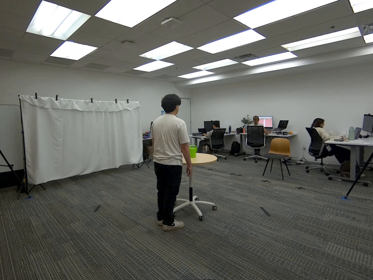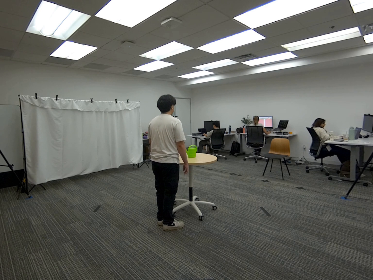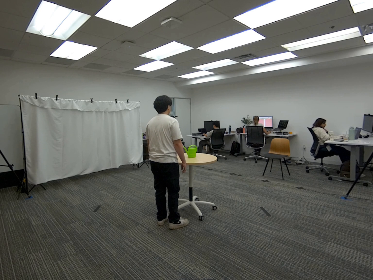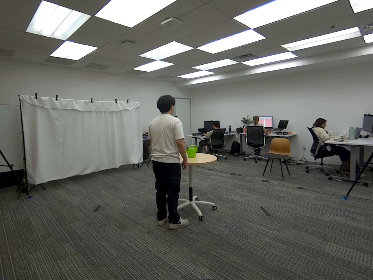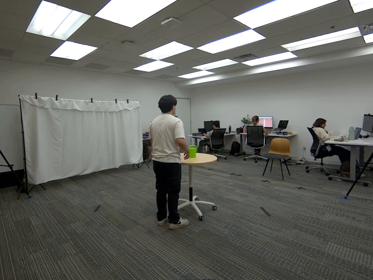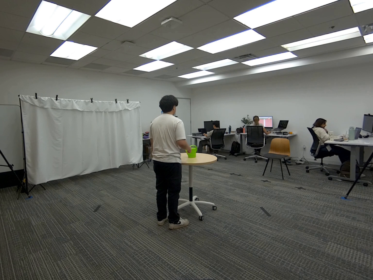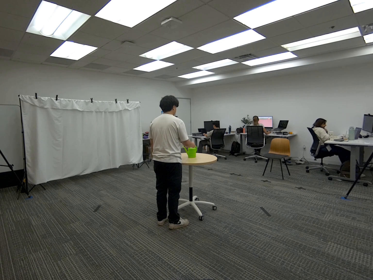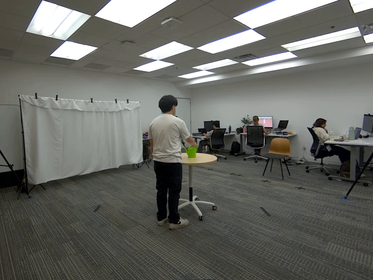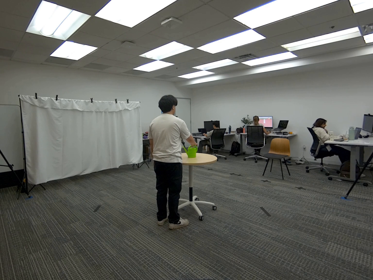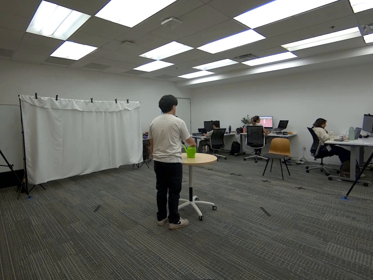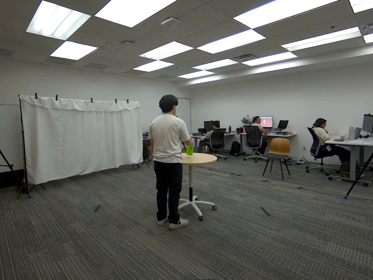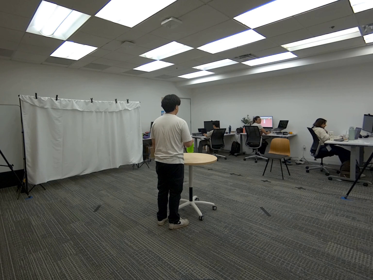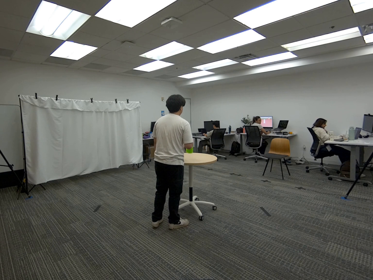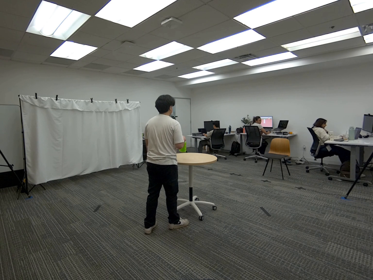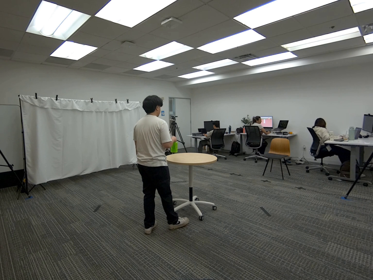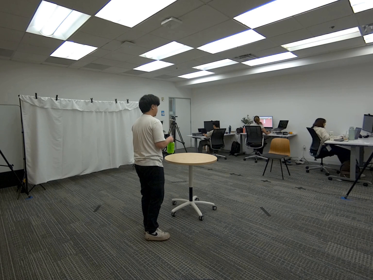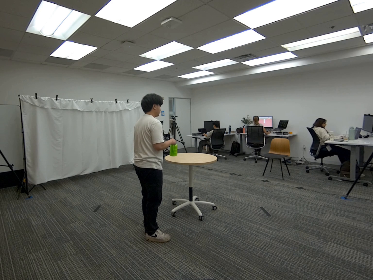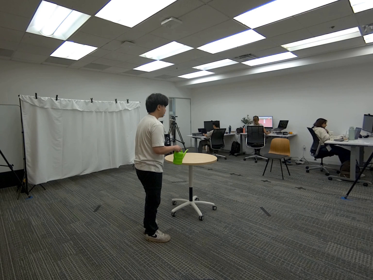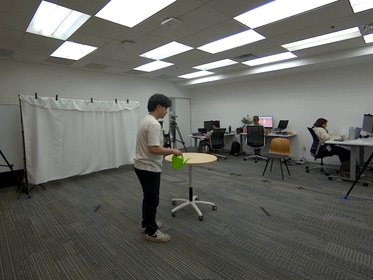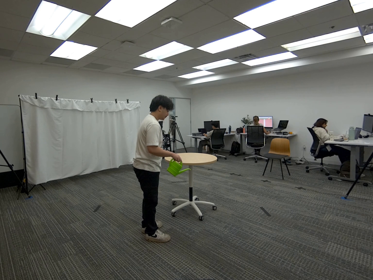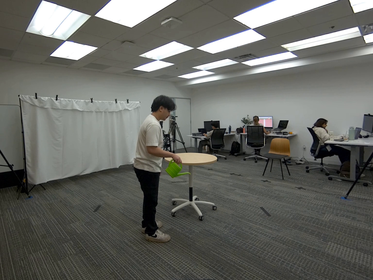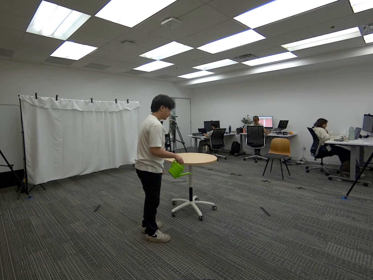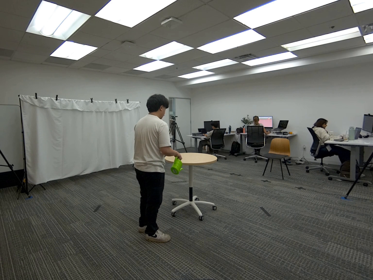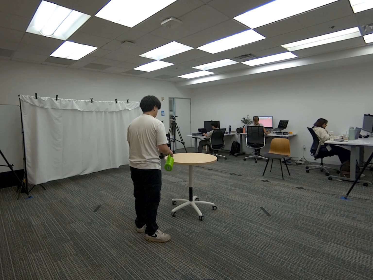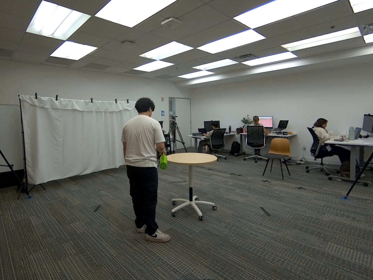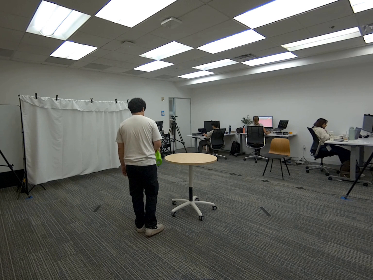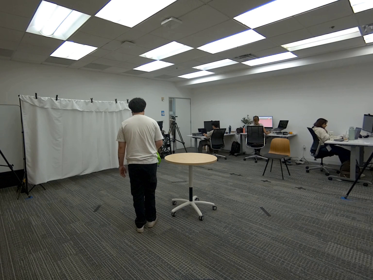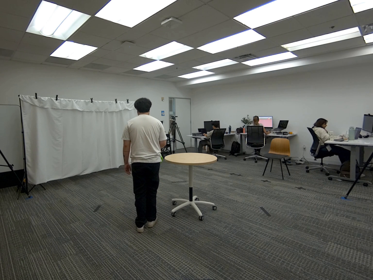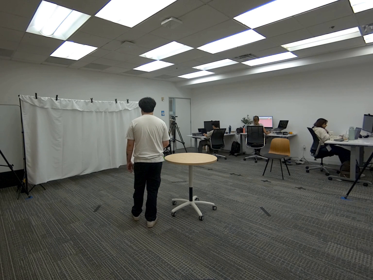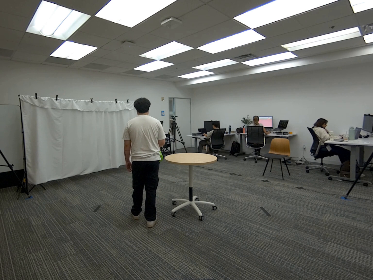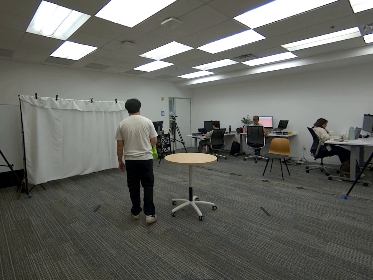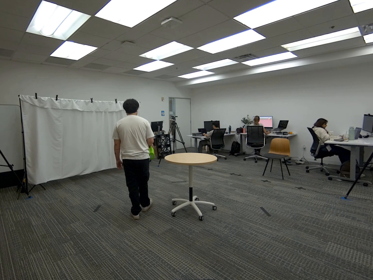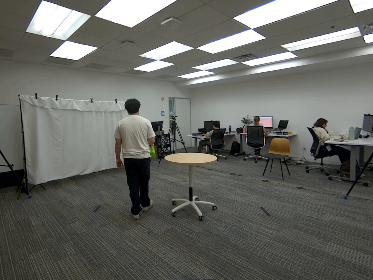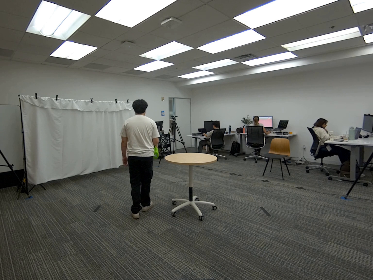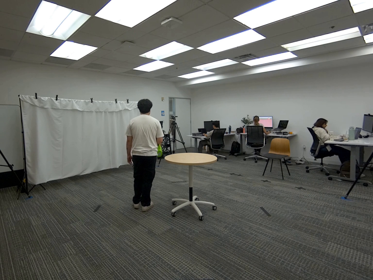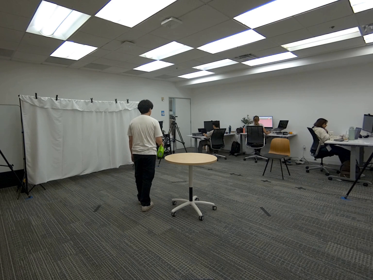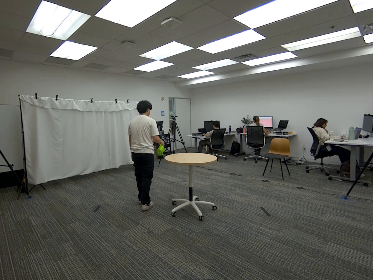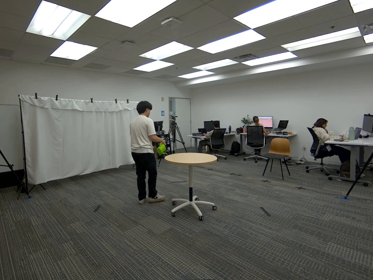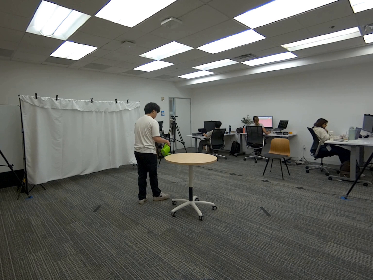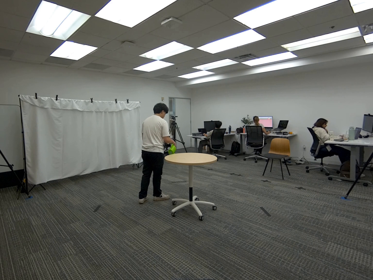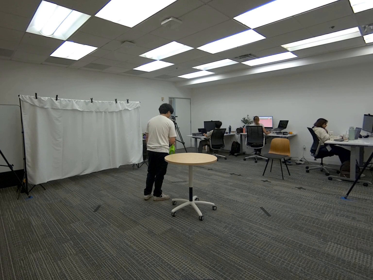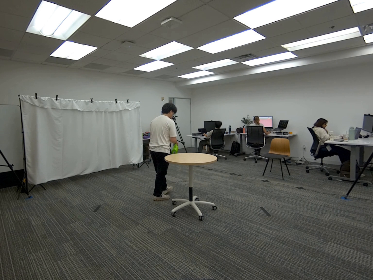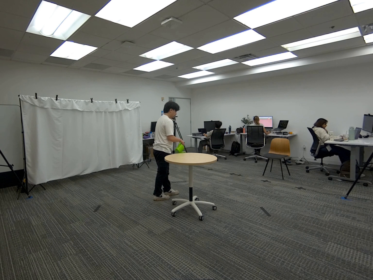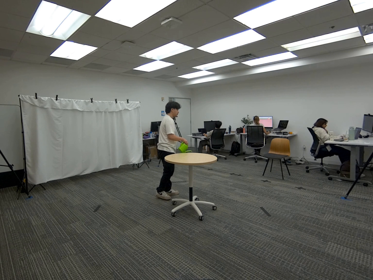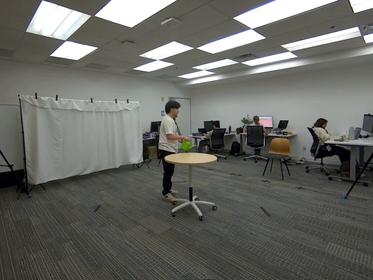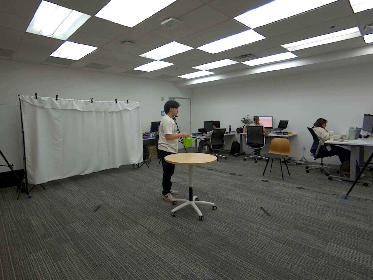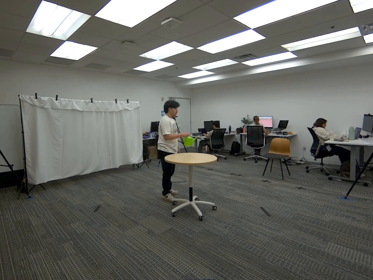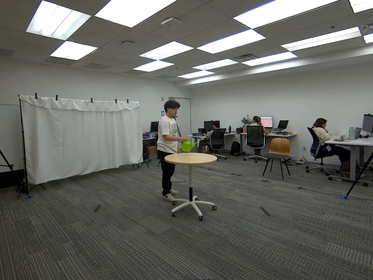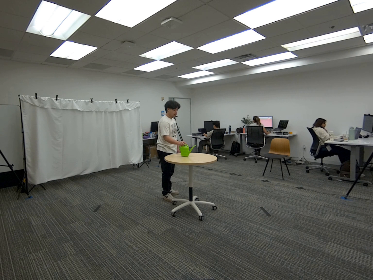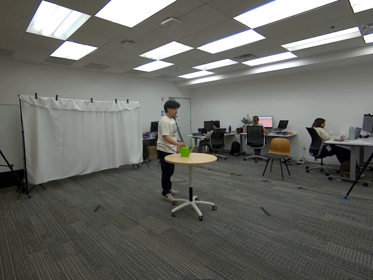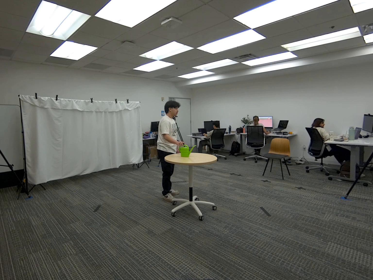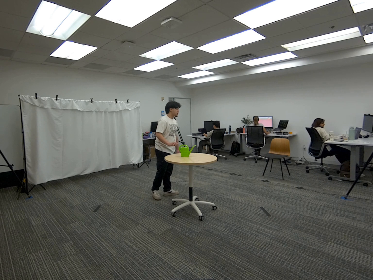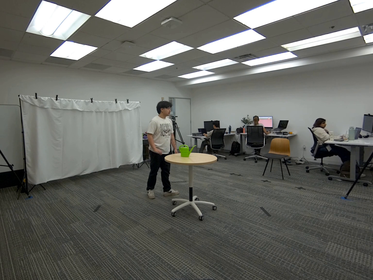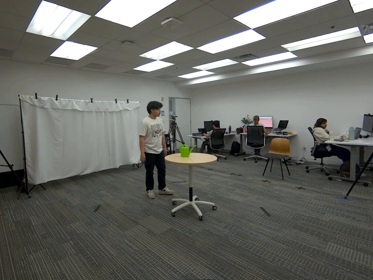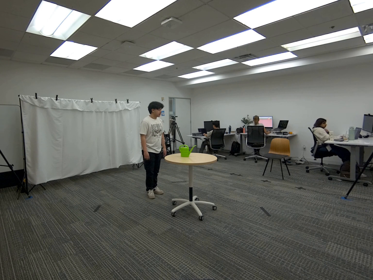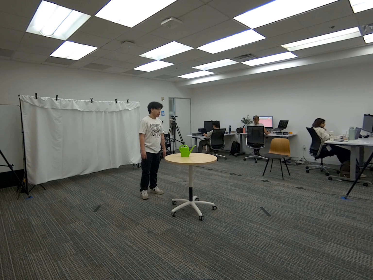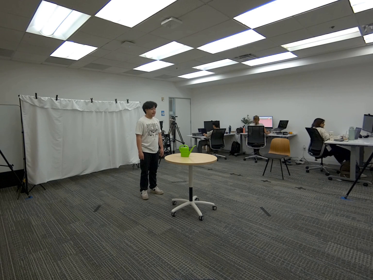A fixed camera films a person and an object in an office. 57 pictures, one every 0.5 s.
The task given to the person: Walk over to the watering can on the round table, pick it up with the right hand, and tilt it forward to pour as you walk within the bounding area. Place on the table wheen complete.
